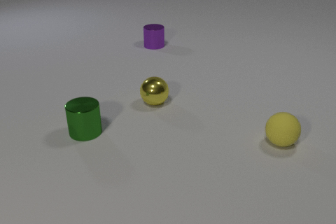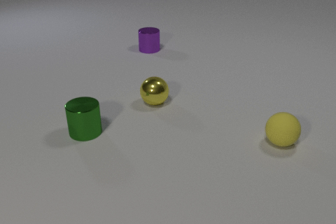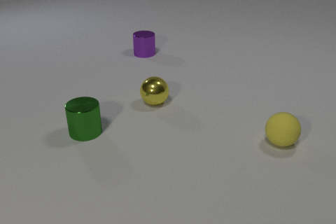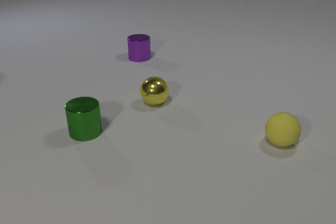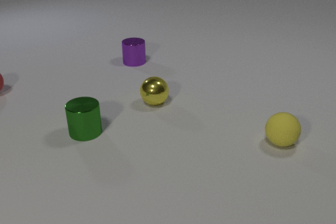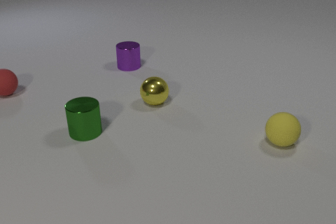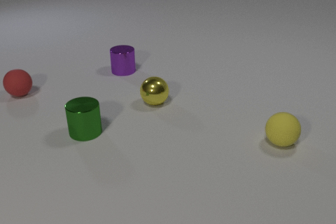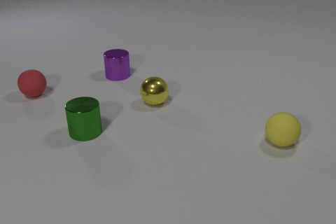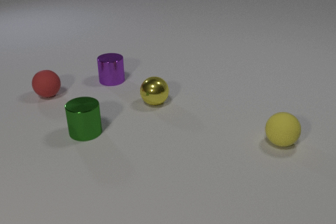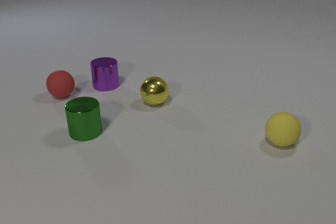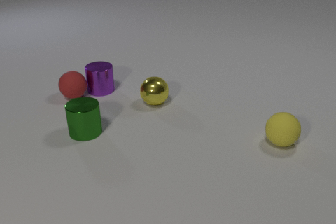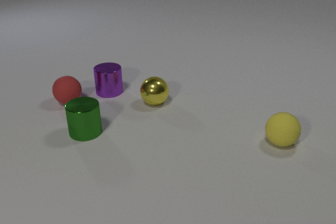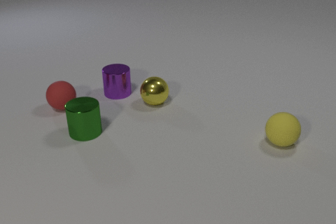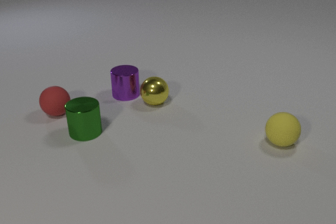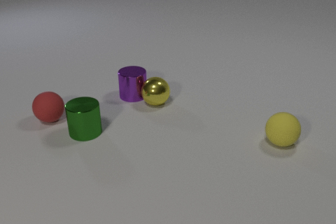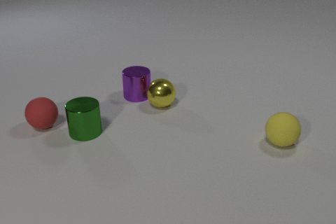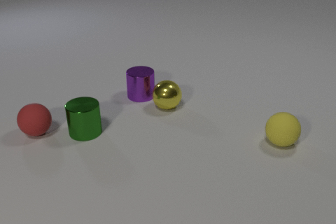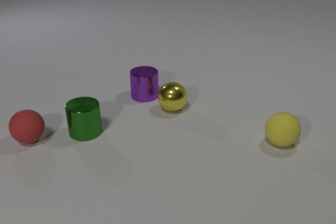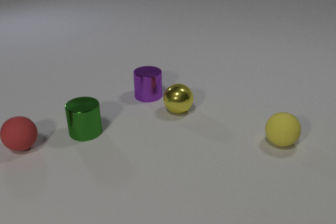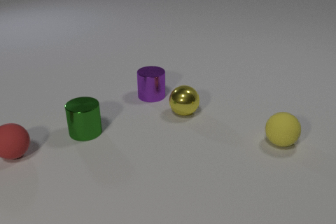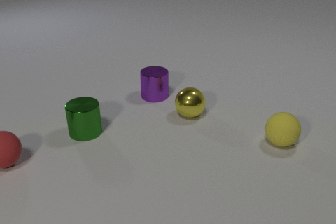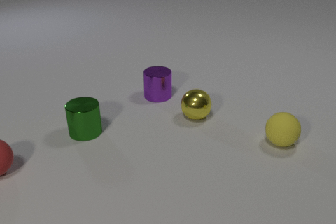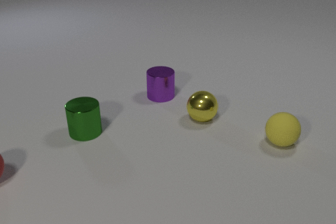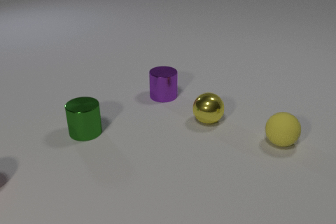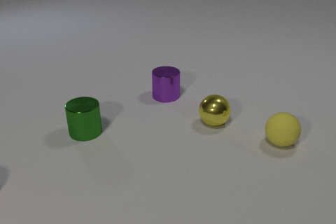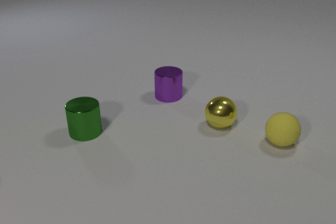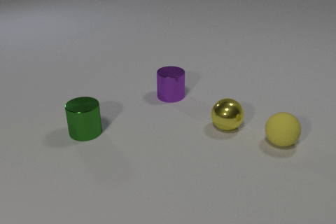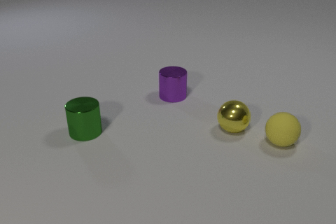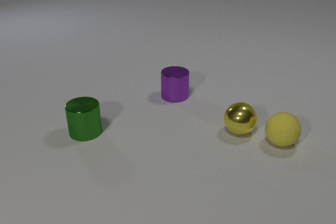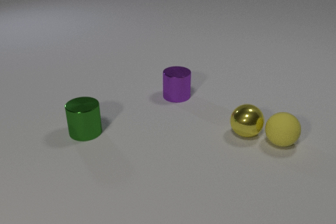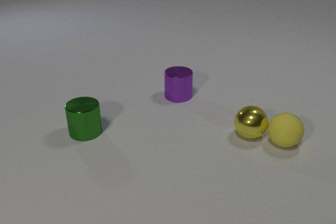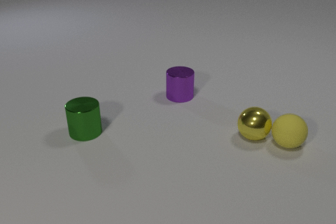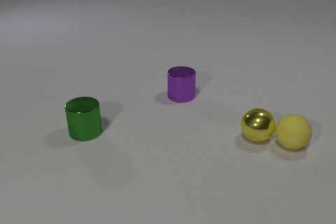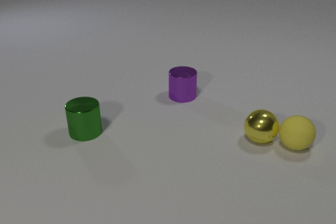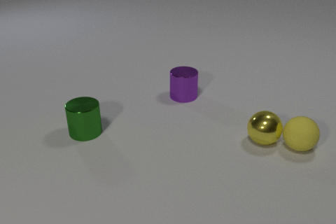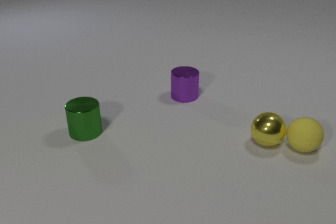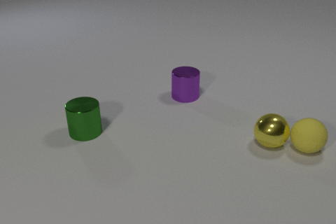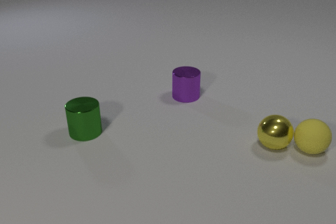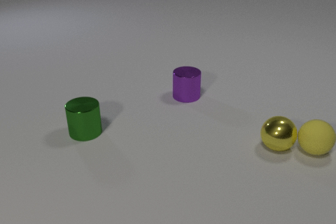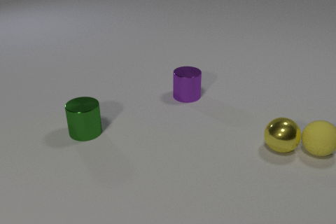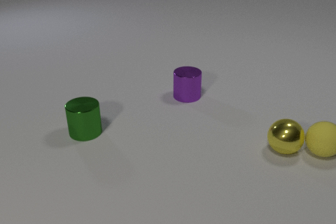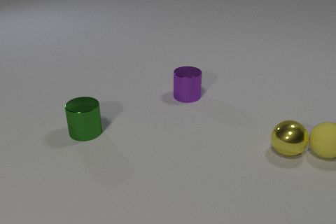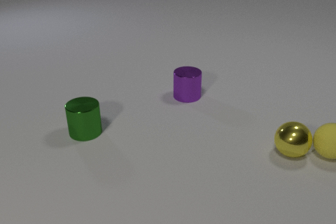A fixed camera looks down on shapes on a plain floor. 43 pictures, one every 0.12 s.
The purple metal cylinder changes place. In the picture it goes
toward the camera.
The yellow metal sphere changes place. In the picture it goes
to the right.
0.00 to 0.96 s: The red rubber sphere comes in at the left edge, rolls to the right and toward the camera. The purple metal cylinder slides toward the camera and to the left.
0.96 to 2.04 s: The red rubber sphere rolls toward the camera. The purple metal cylinder slides toward the camera and to the right. The yellow metal sphere rolls to the right and toward the camera. The red rubber sphere and the purple metal cylinder collide. The purple metal cylinder and the yellow metal sphere collide.
2.04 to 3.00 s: The red rubber sphere rolls toward the camera and to the left, leaves at the left edge. The purple metal cylinder slides to the right. The yellow metal sphere rolls to the right and toward the camera.
3.00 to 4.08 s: The purple metal cylinder slides to the right. The yellow metal sphere rolls to the right and toward the camera. The yellow rubber sphere rolls to the right. The yellow metal sphere and the yellow rubber sphere collide.
4.08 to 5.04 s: The yellow metal sphere rolls to the right and toward the camera. The yellow rubber sphere rolls to the right.
How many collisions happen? 3.
What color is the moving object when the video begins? purple.
How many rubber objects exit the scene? 1.
